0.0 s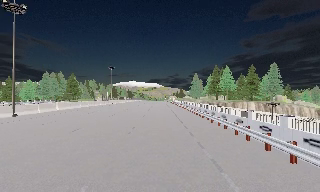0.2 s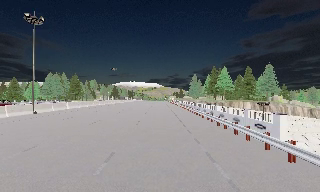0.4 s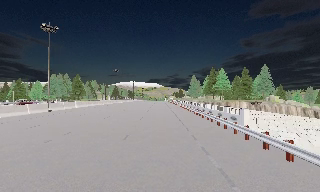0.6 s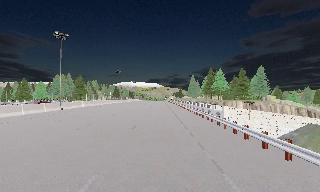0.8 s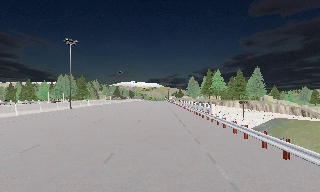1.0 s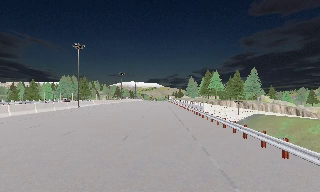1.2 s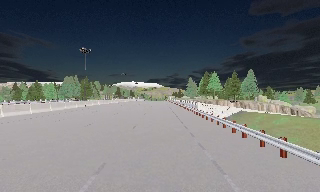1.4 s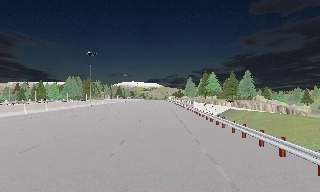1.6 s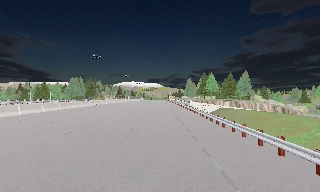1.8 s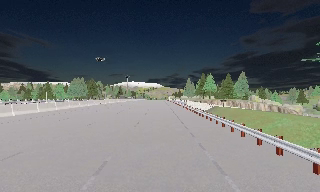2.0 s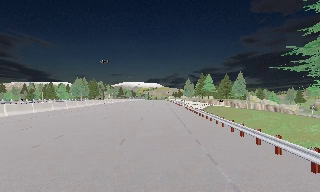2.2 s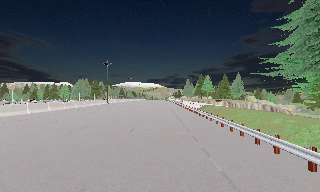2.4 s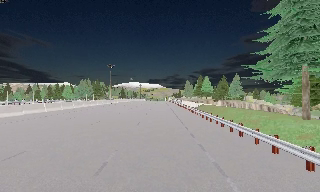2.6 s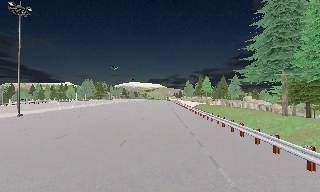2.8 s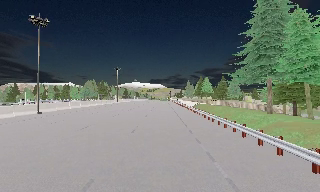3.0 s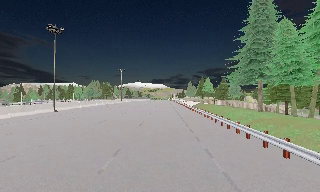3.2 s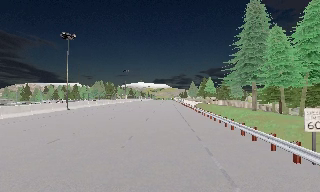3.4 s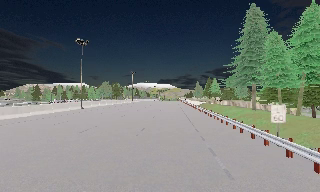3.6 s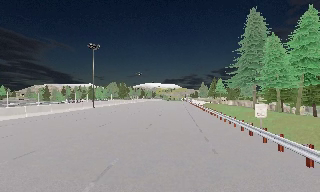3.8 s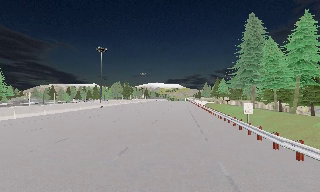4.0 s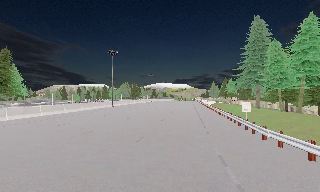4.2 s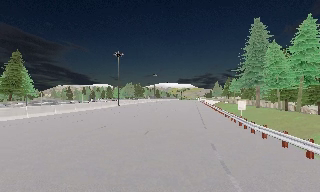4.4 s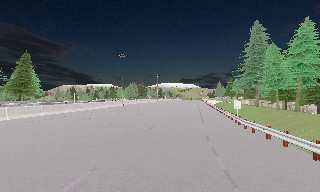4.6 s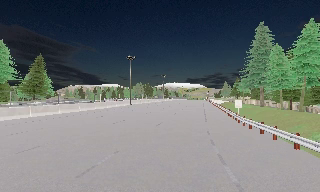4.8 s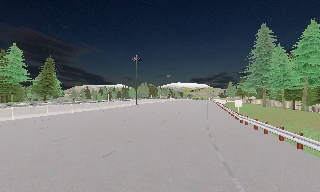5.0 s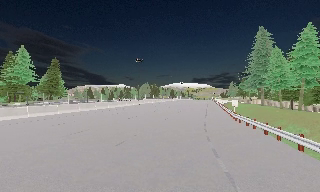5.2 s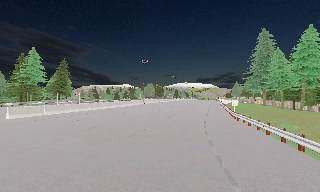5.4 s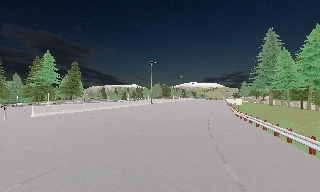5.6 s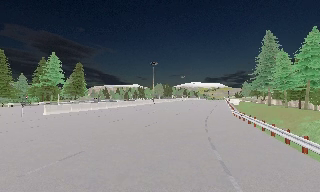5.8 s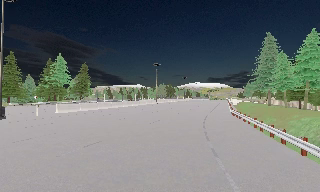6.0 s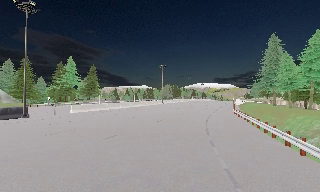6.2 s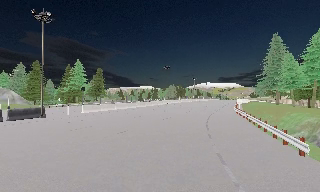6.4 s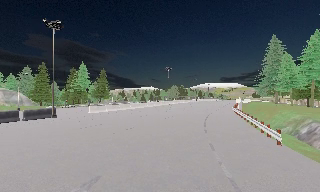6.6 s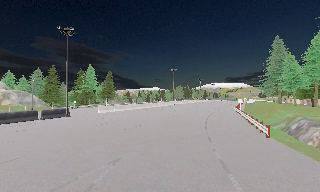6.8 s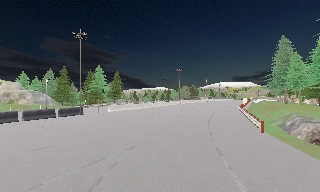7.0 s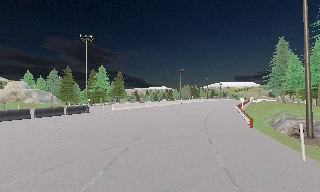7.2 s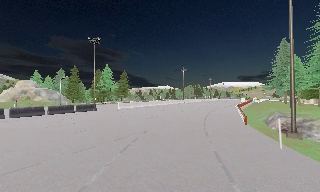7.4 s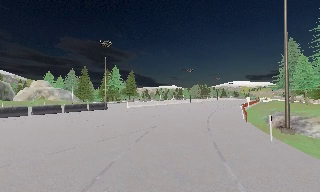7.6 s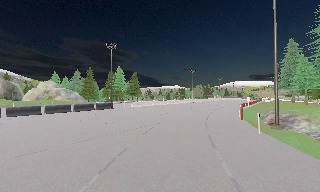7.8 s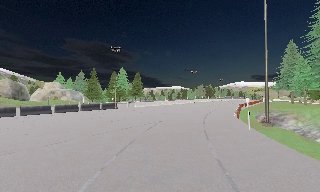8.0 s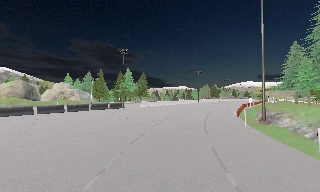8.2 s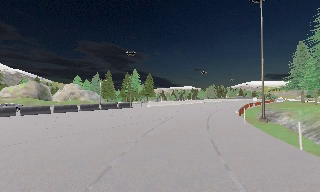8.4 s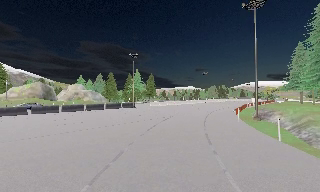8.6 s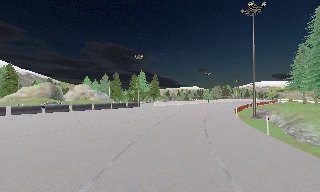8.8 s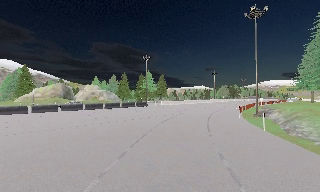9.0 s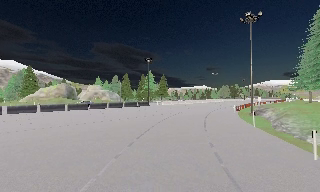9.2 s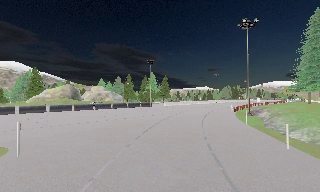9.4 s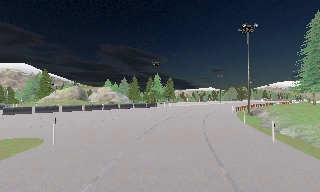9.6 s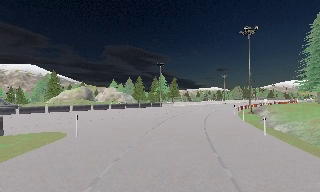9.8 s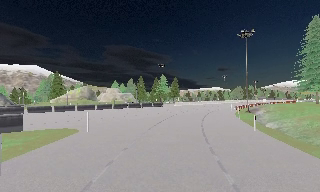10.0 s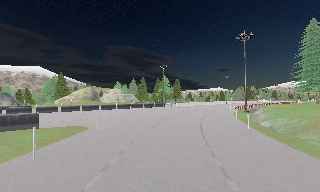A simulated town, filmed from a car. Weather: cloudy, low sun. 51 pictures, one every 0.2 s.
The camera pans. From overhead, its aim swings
counterclockwise.
The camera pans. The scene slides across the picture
to the right.
0.0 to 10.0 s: The camera pans to its left, which is counterclockwise from overhead, by about 50 degrees. It travels backward, about 90 m. It loses speed.
The film runs backward here.
